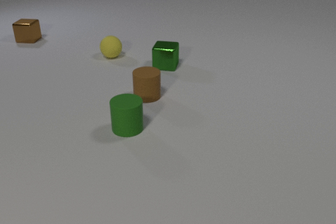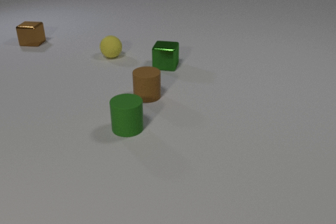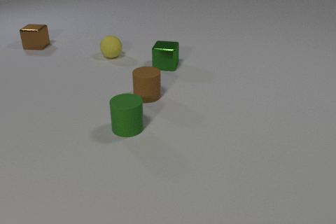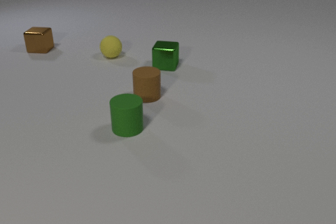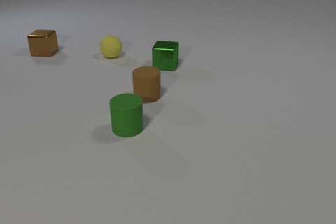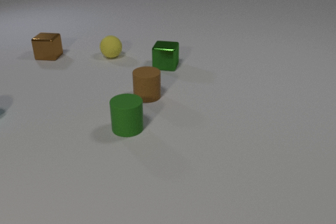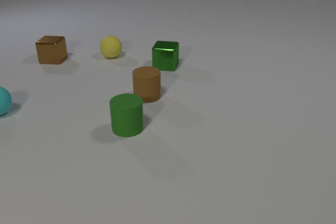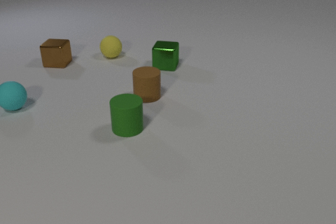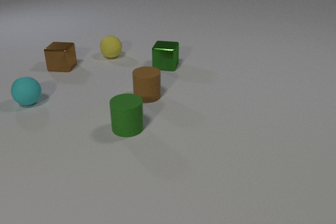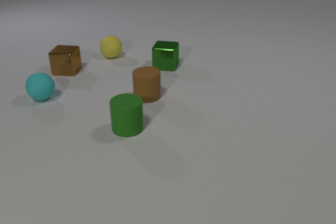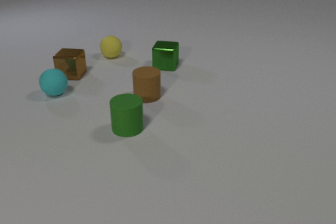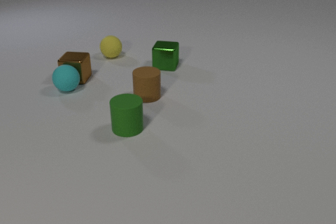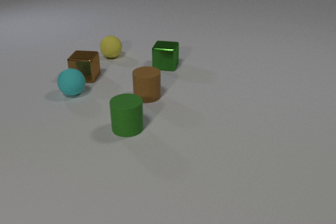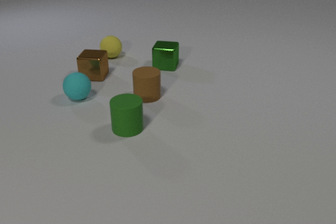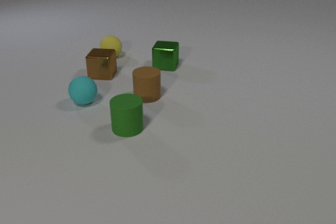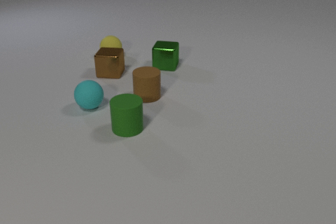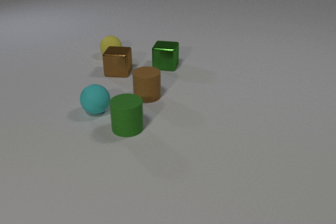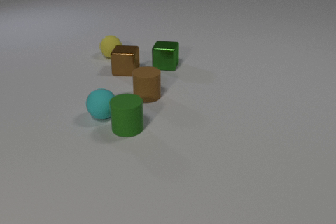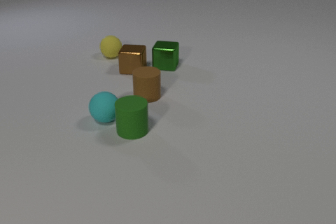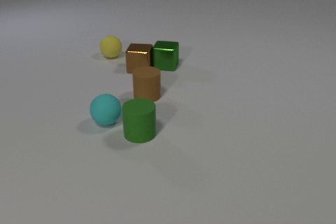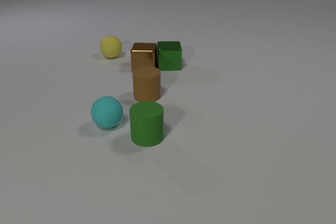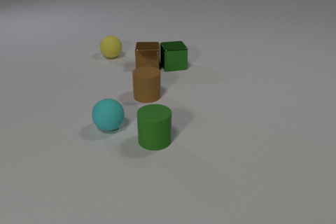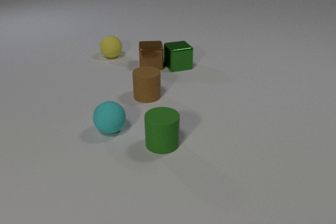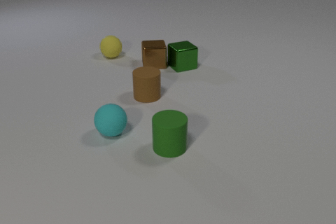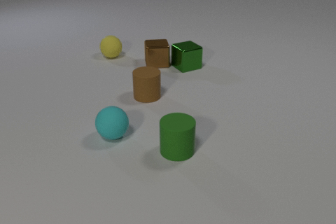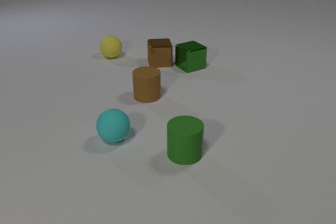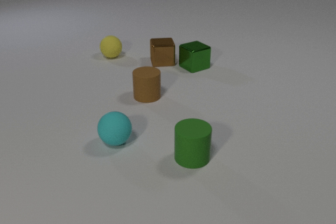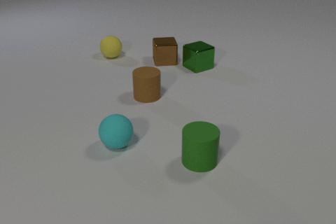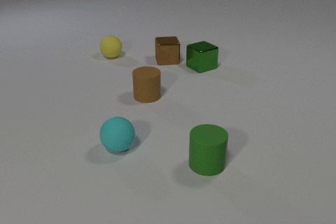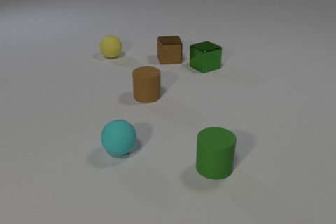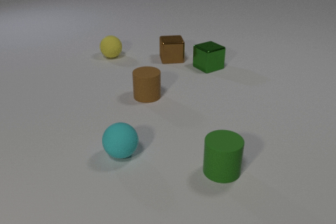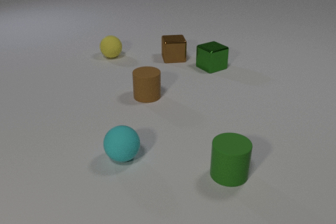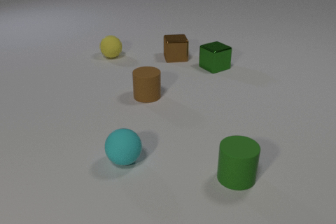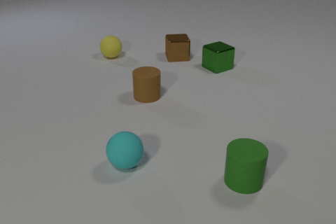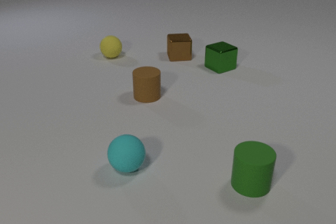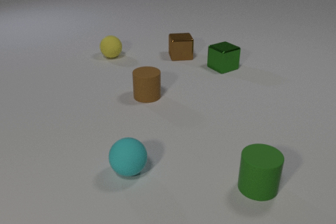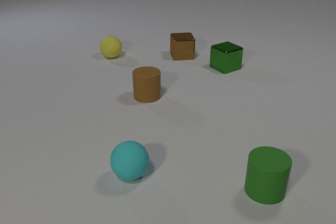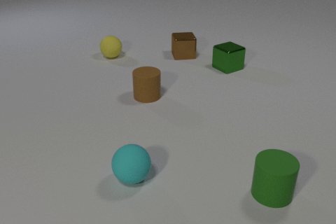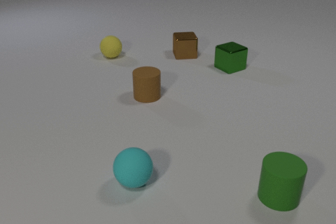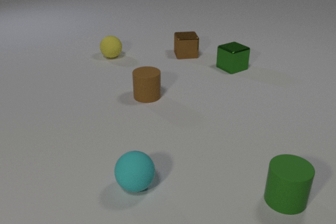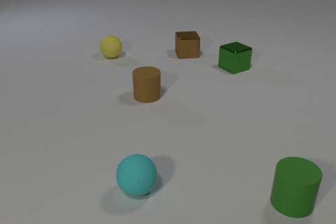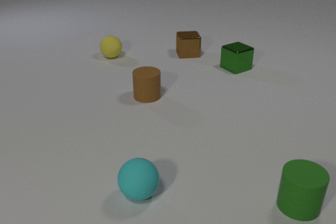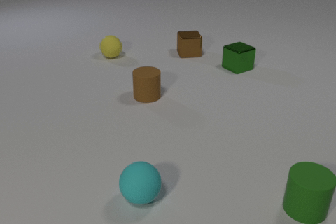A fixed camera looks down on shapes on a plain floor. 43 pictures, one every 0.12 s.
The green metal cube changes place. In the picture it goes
to the right.
The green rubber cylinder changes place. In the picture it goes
to the right.
0.00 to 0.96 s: The cyan rubber sphere comes in at the left edge, rolls to the right. The brown metal cube slides toward the camera.
0.96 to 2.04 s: The cyan rubber sphere rolls to the right and toward the camera. The brown metal cube slides to the right. The cyan rubber sphere and the brown metal cube collide.
2.04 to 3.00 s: The cyan rubber sphere rolls toward the camera. The brown metal cube slides to the right and away from the camera. The green rubber cylinder slides to the right and toward the camera. The green metal cube slides to the right, spins counterclockwise seen from above by about 45 degrees, its near face sliding to the right. The cyan rubber sphere and the green rubber cylinder collide. The brown metal cube and the green metal cube collide.
3.00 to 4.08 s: The cyan rubber sphere rolls toward the camera. The brown metal cube slides to the right and away from the camera. The green rubber cylinder slides to the right and toward the camera. The green metal cube slides to the right.
4.08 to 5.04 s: The cyan rubber sphere rolls toward the camera. The brown metal cube slides to the right and away from the camera. The green rubber cylinder slides to the right. The green metal cube slides to the right.
Are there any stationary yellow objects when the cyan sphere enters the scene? yes.
Are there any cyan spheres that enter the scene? yes.
How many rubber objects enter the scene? 1.
